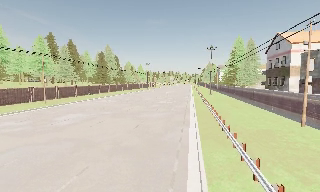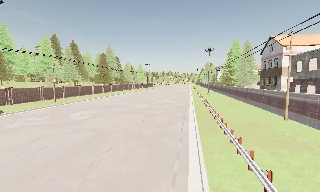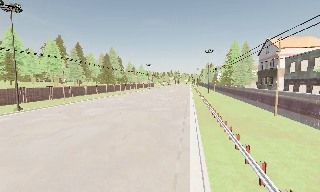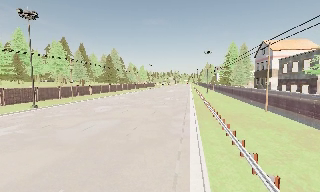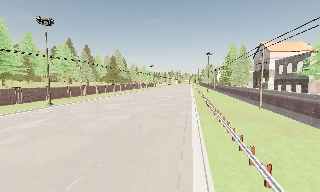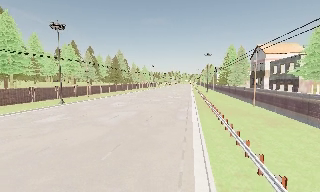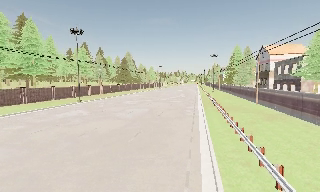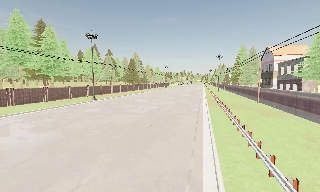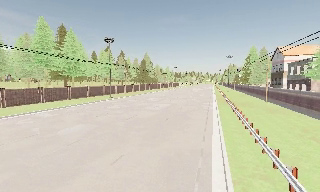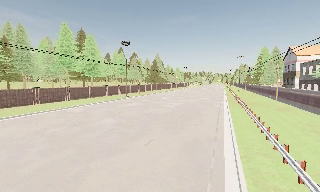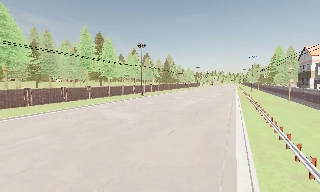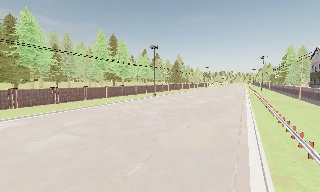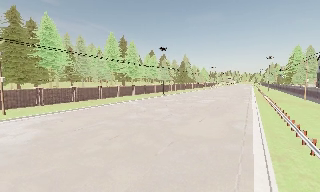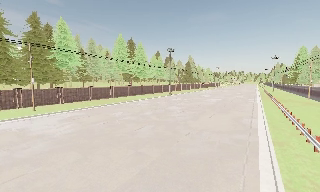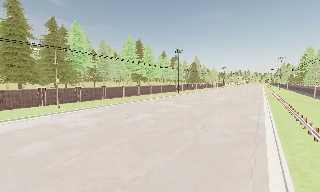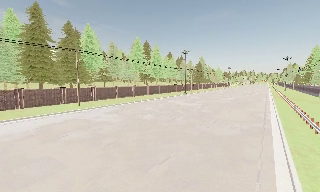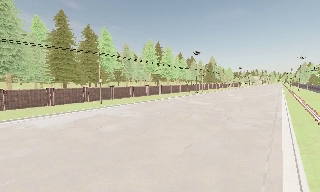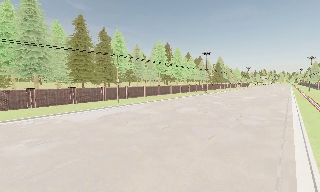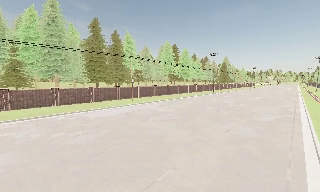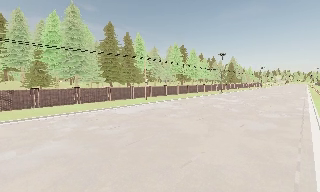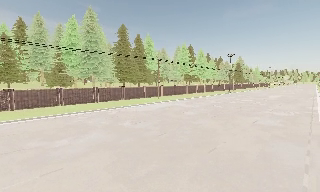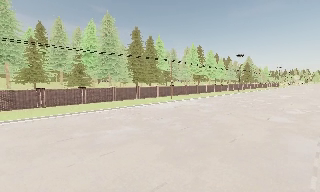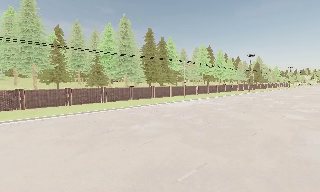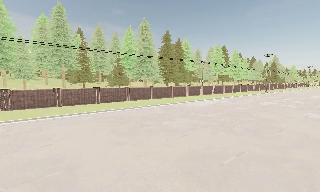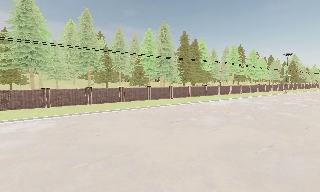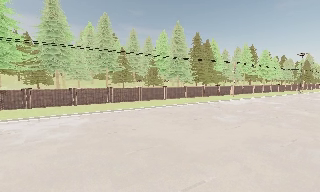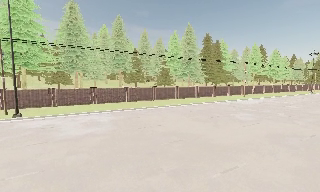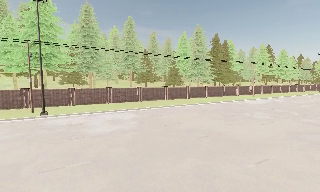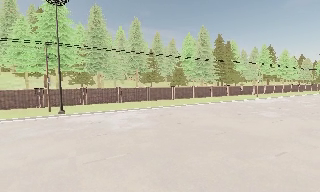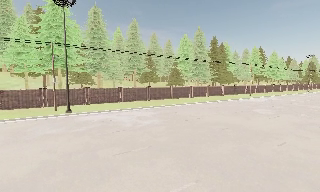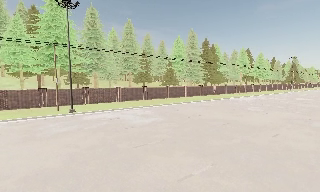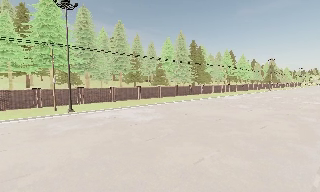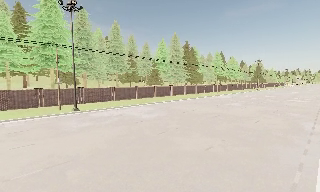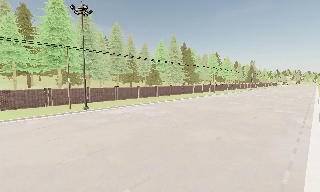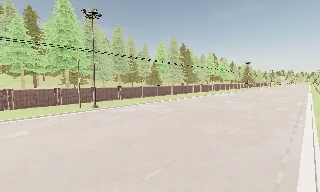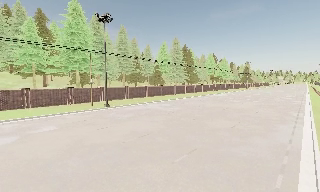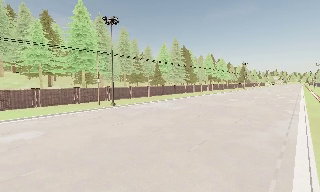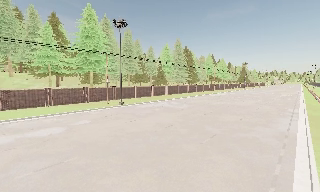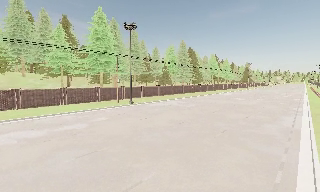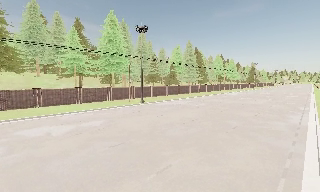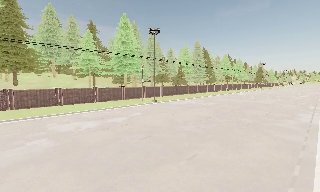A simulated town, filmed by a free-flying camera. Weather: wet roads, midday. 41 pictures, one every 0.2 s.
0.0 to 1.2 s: The camera travels backward, about 12 m, so what stands in front gets smaller.
1.2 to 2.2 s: The scene slides to the right, as the camera pans about 15 degrees to its left. It travels backward, about 10 m, so what stands in front gets smaller.
2.2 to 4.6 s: The scene slides to the right, as the camera pans about 25 degrees to its left. It travels backward and to its left, about 25 m, so what stands in front gets smaller.
4.6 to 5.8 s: The camera travels to its left and backward, about 11 m, so close, fixed things drift to the right.
5.8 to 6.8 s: The camera pans to its right, which is clockwise from overhead, by about 15 degrees. It travels to its left and backward, about 9 m.
6.8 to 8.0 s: The camera travels backward and to its left, about 9 m, so what stands in front gets smaller.
The film runs backward here.
